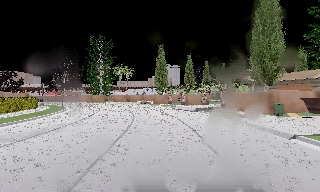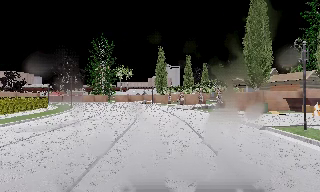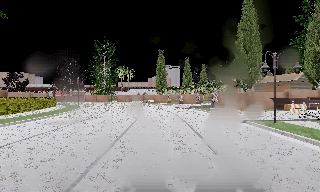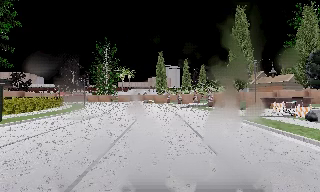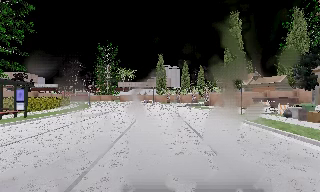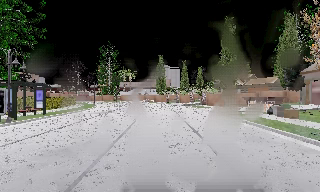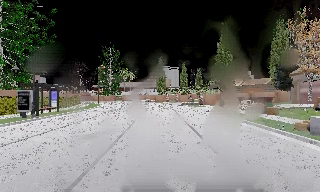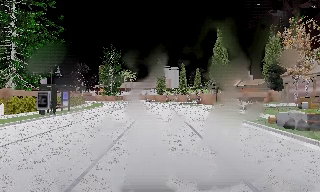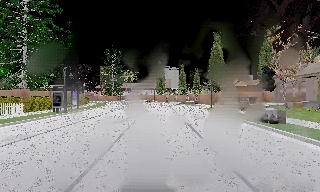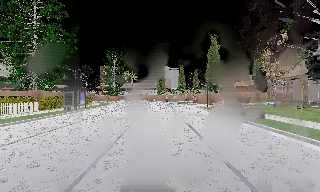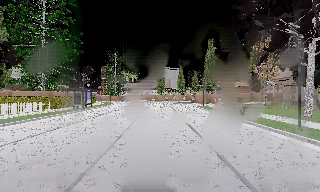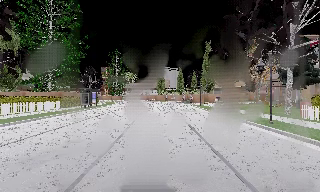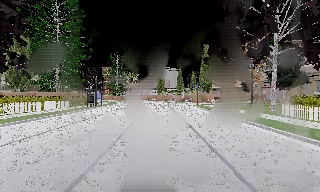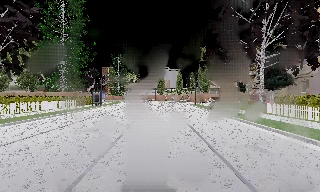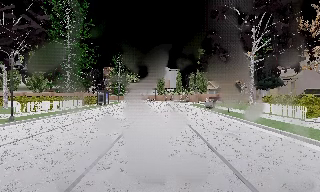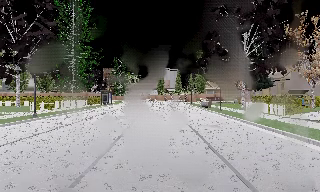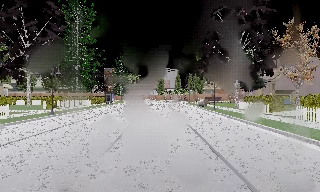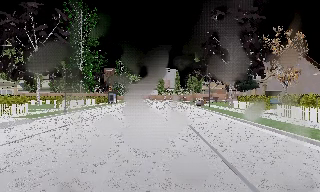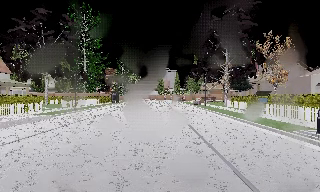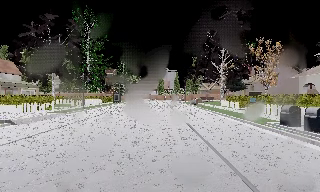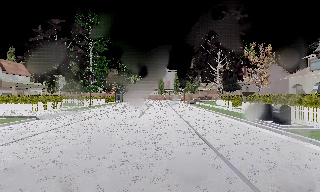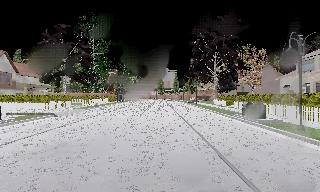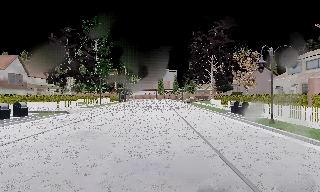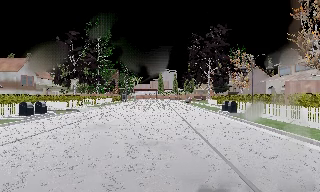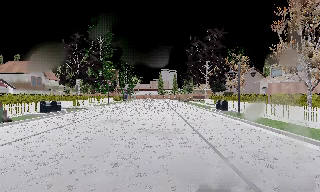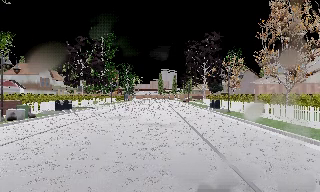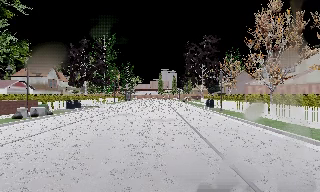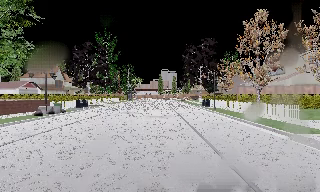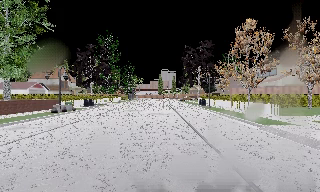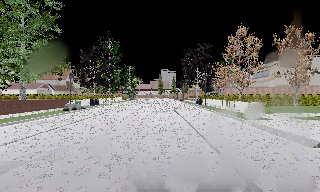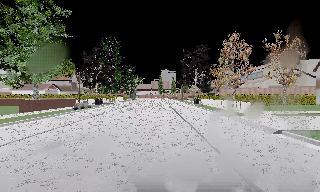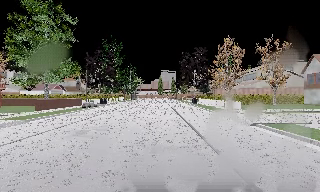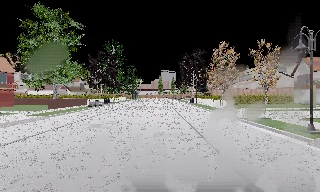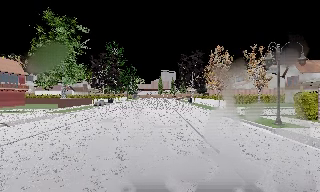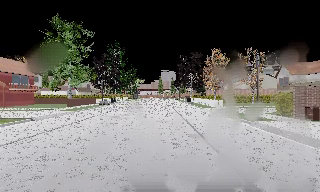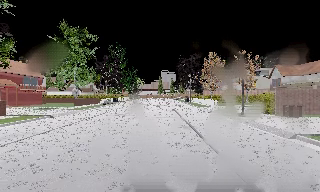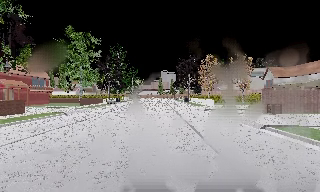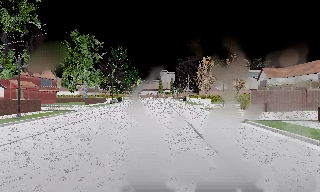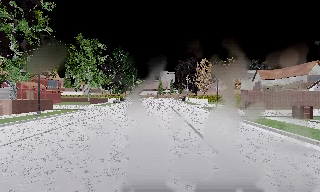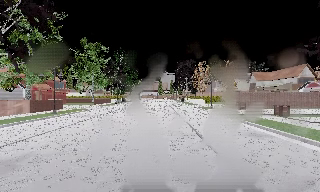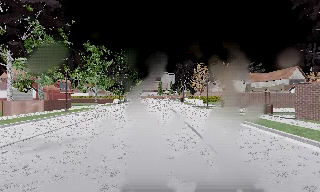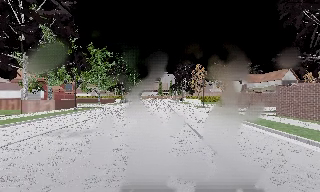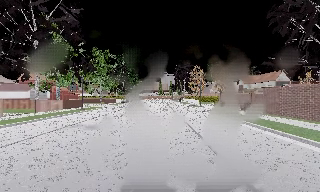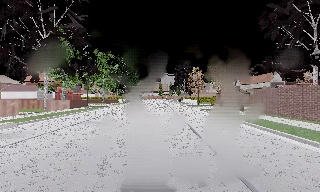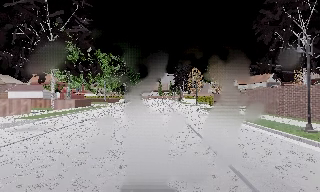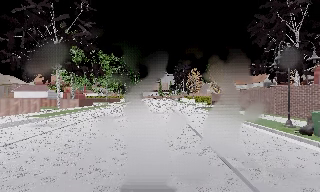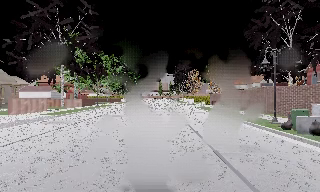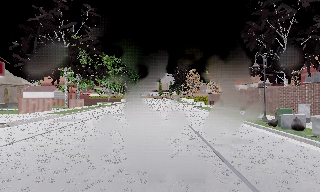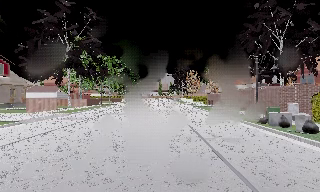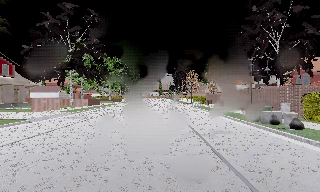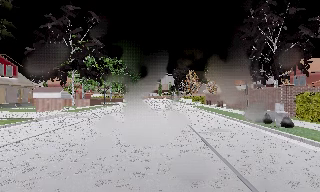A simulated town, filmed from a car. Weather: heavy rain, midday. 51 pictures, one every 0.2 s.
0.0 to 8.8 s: The camera travels backward, about 85 m, so what stands in front gets smaller.
8.8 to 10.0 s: The camera travels backward, about 5 m, so what stands in front gets smaller. It loses speed.
The film runs backward here.
